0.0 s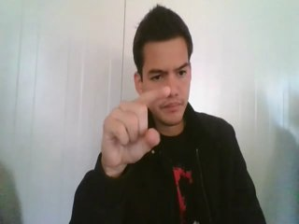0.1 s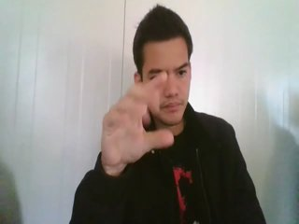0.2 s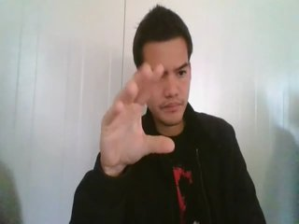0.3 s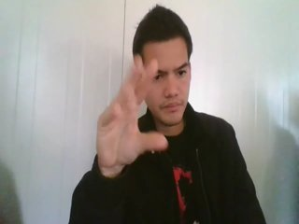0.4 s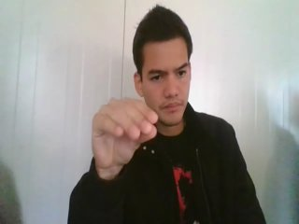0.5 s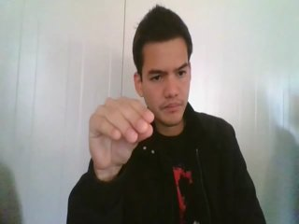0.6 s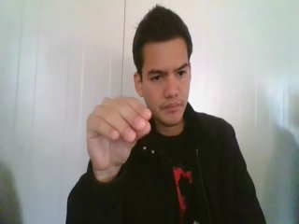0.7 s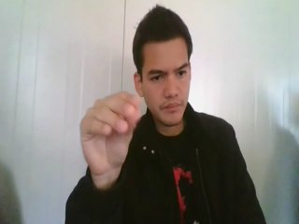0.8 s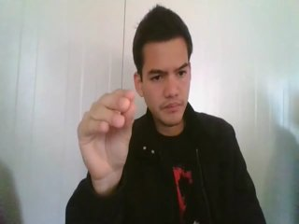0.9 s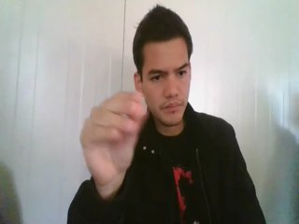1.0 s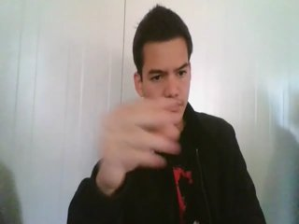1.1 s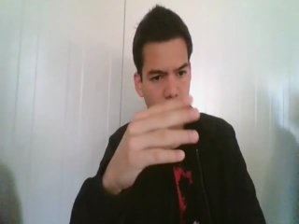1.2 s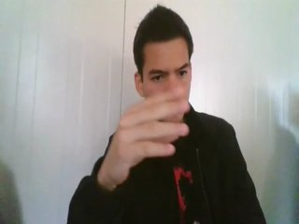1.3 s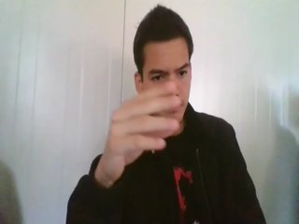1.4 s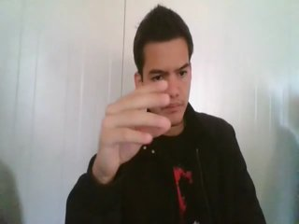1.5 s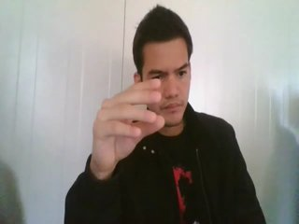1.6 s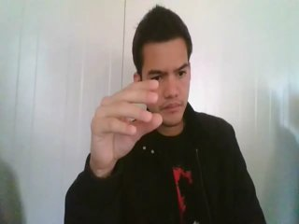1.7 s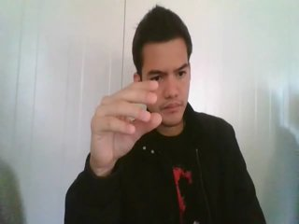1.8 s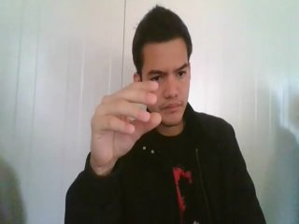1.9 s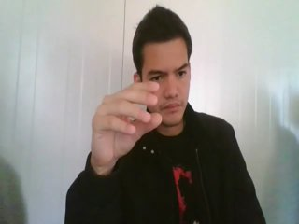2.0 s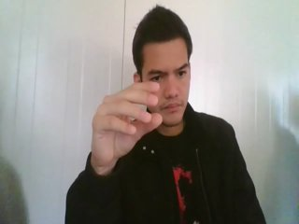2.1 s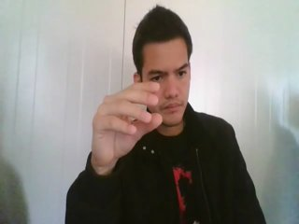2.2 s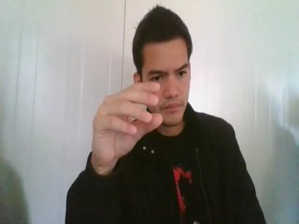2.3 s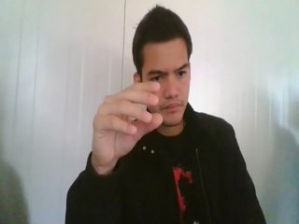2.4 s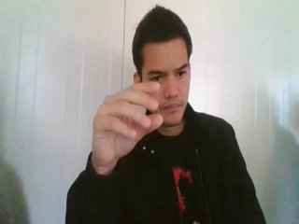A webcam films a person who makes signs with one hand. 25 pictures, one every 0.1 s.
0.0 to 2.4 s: On the screen the hand sweeps to the right. The name of the sign: Throw left.
